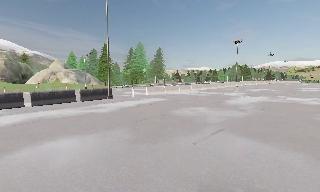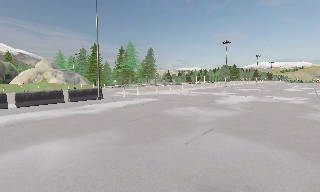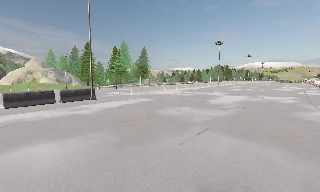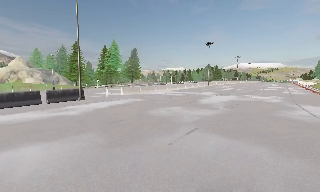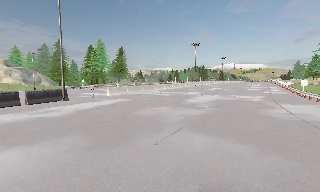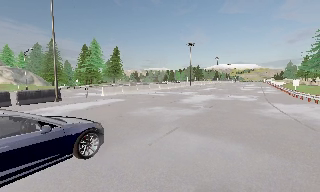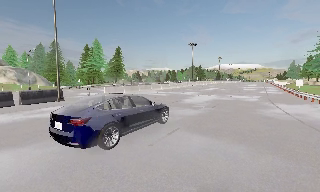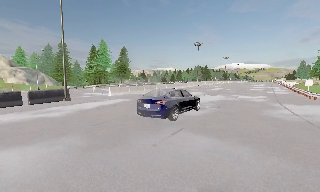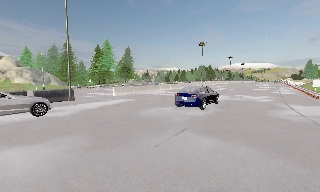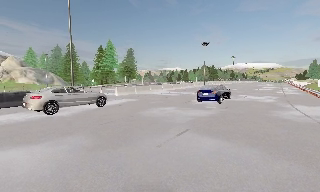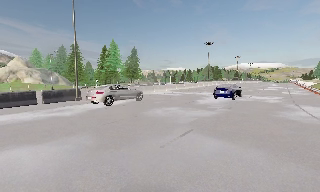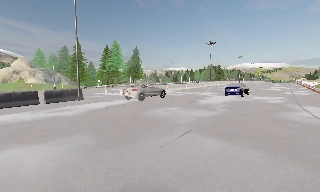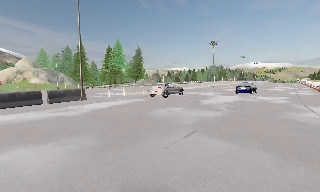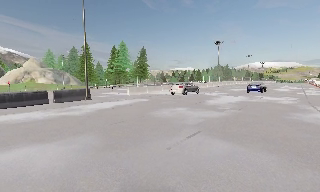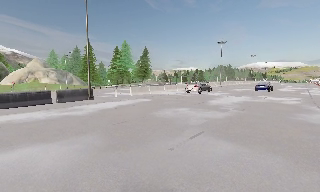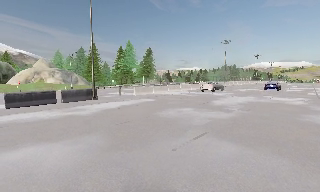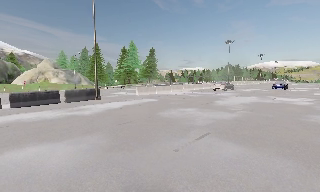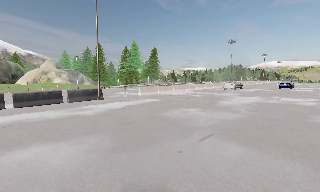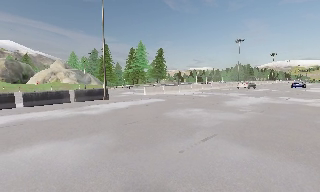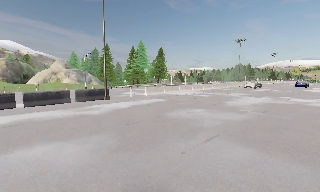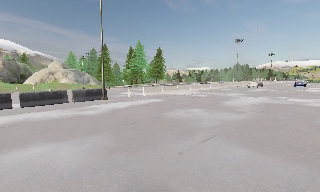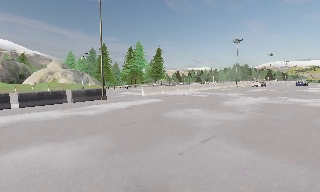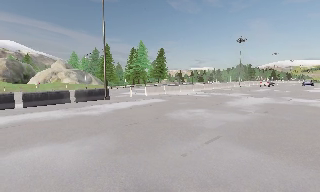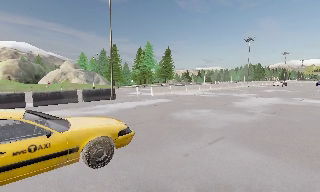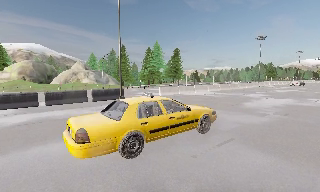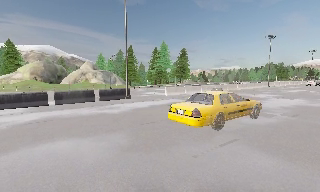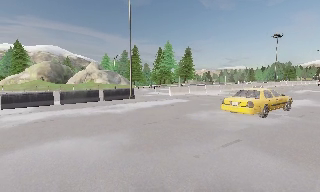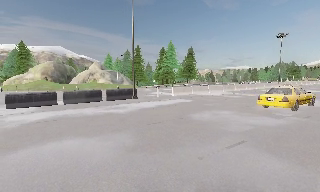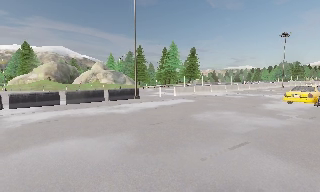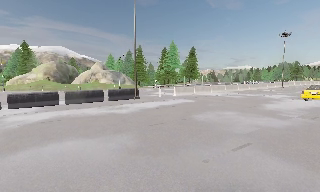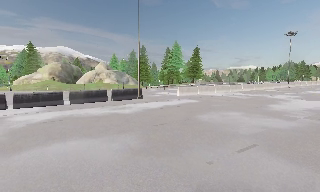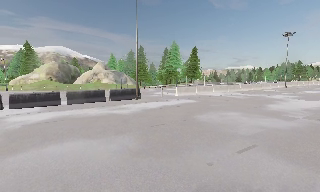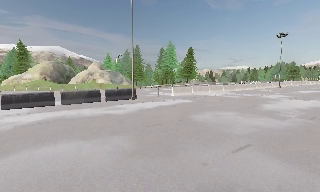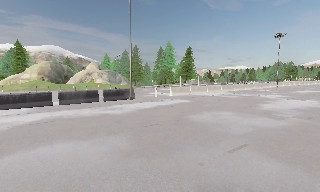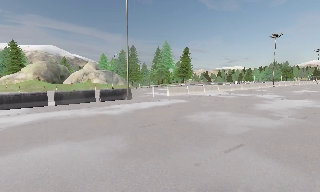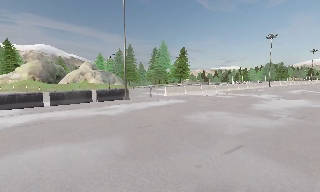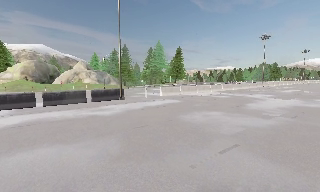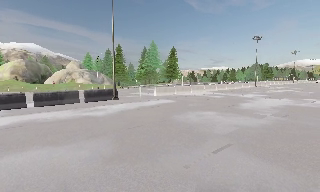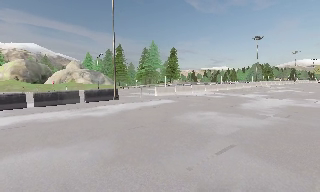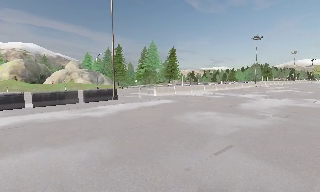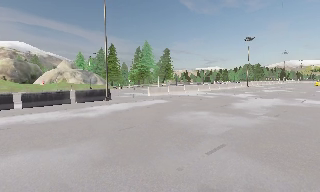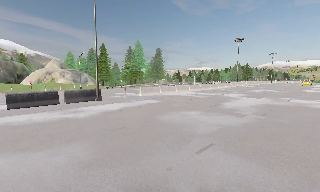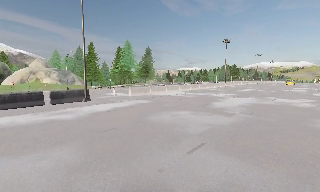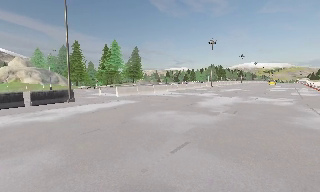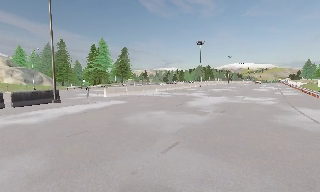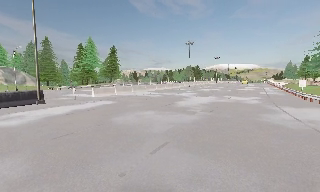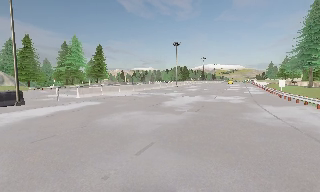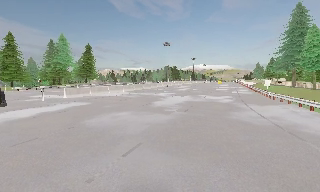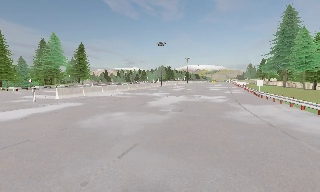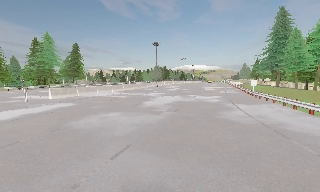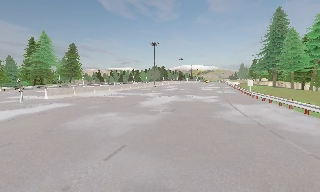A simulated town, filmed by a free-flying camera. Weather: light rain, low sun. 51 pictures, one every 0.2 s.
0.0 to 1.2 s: The camera pans to its right, which is clockwise from overhead, by about 15 degrees.
1.2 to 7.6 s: The scene slides to the right, as the camera pans about 20 degrees to its left. It travels forward and to its right, about 1.5 m, so what stands in front looms larger.
7.6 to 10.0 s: The scene slides to the left, as the camera pans about 30 degrees to its right. It travels to its right, about 0.5 m, so close, fixed things drift to the left.
The film runs forward here.
